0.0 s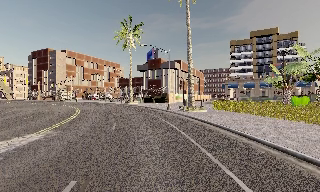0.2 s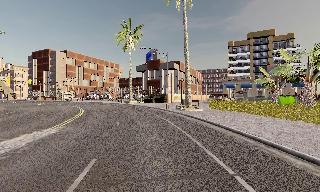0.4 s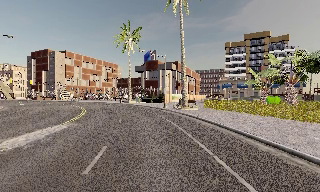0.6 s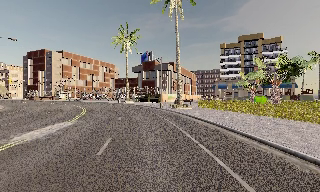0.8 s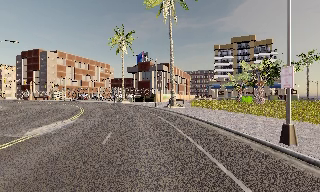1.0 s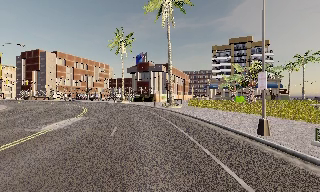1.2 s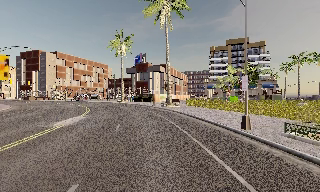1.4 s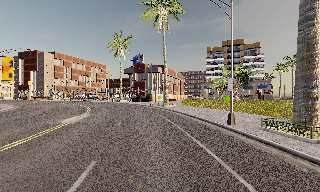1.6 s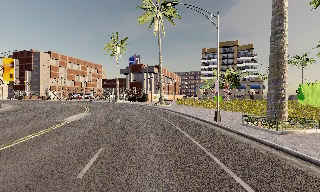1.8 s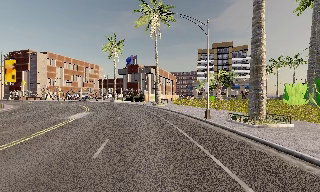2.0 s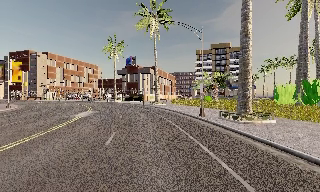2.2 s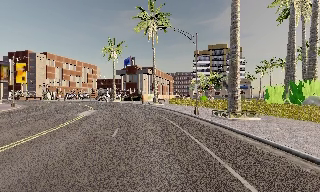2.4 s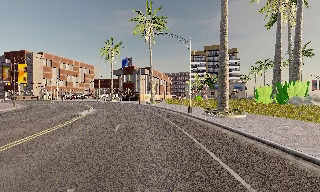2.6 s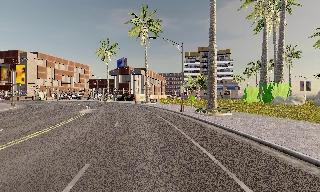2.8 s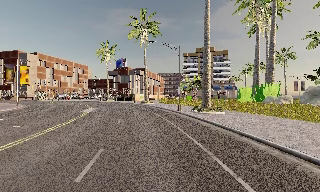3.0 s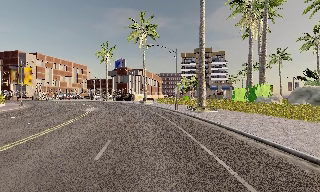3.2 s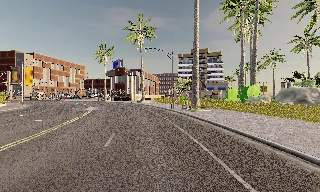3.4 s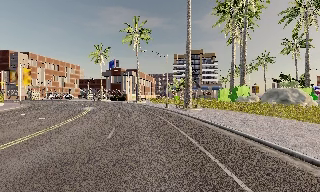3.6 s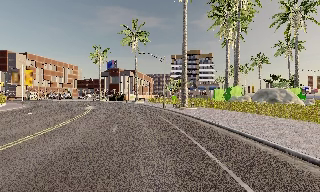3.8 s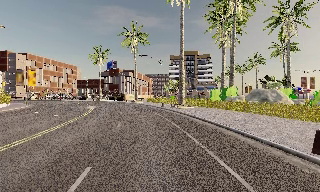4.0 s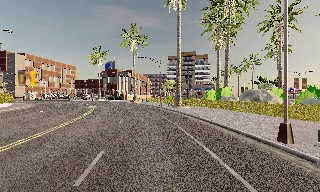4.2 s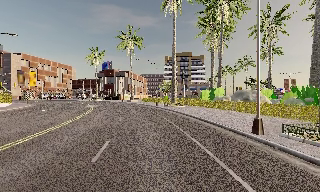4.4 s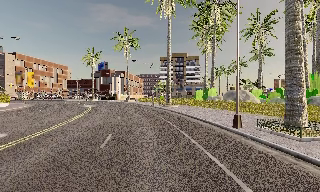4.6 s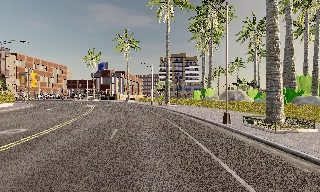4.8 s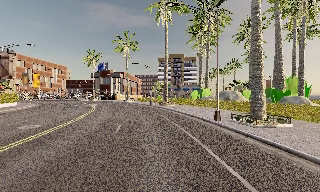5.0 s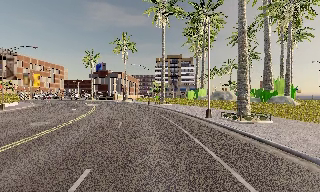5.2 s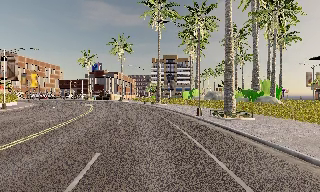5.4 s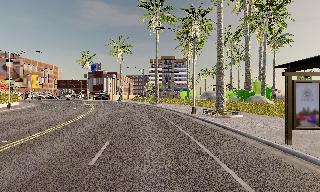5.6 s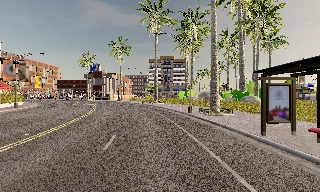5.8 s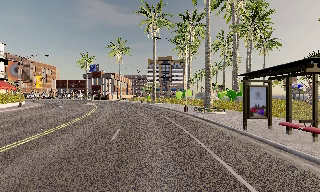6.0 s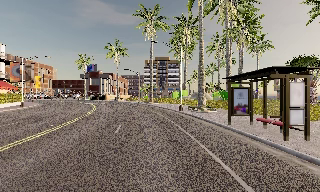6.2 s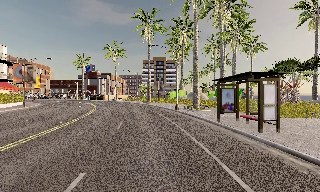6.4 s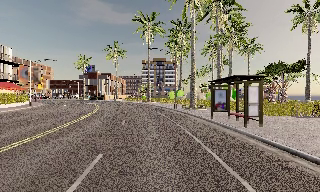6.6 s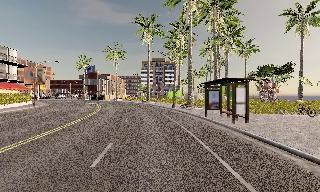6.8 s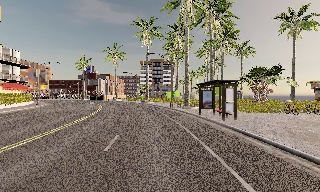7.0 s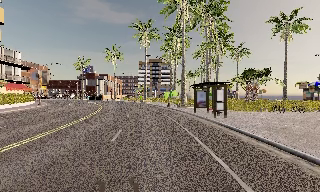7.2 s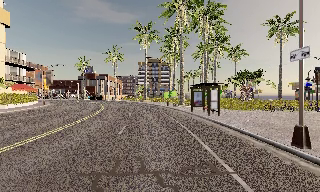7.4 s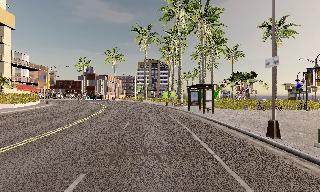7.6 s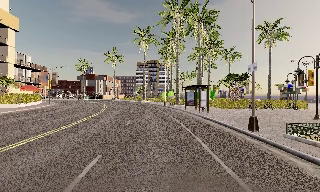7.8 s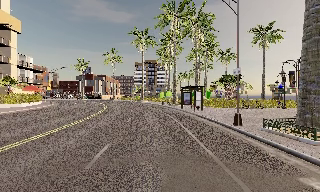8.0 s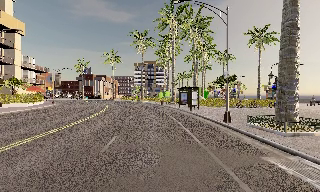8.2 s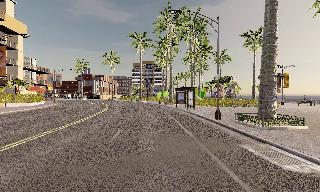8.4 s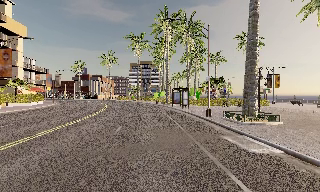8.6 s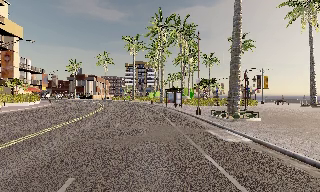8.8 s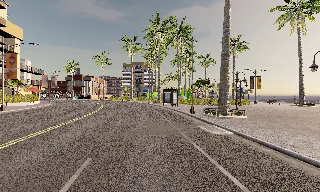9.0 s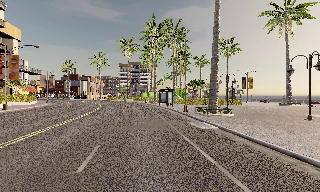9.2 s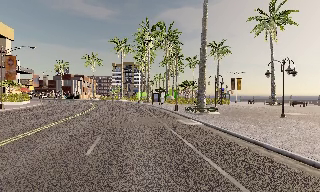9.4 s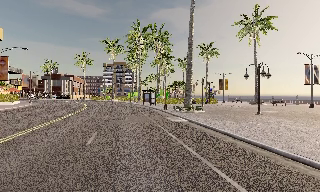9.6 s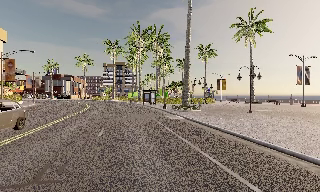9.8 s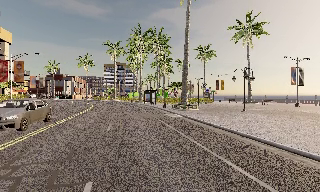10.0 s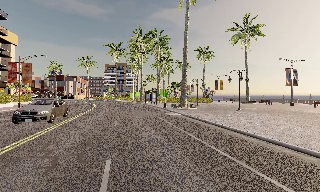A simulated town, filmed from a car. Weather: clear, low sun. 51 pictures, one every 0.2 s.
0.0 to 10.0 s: The camera pans to its right, which is clockwise from overhead, by about 40 degrees. It travels backward, about 60 m.
The film runs backward here.
